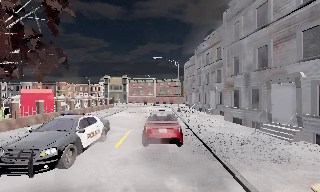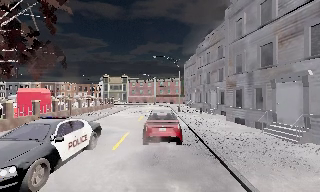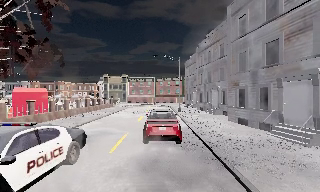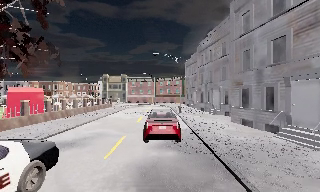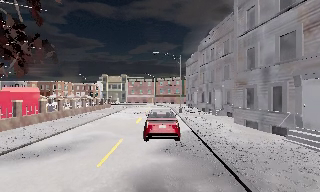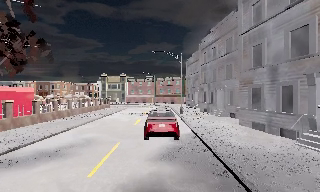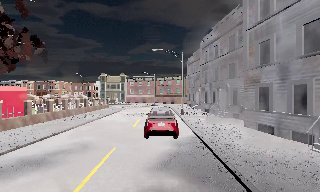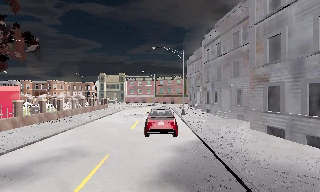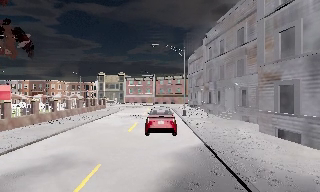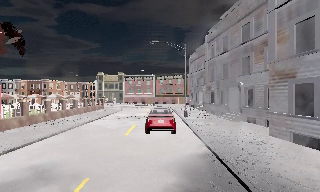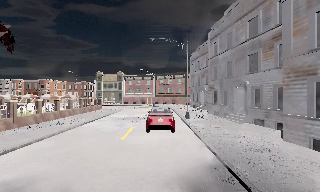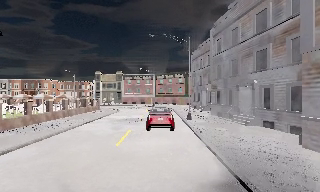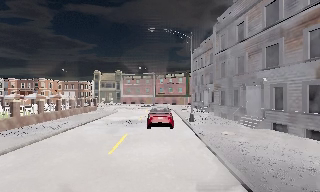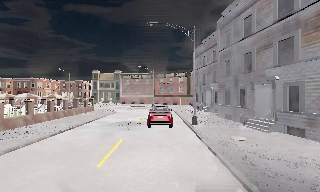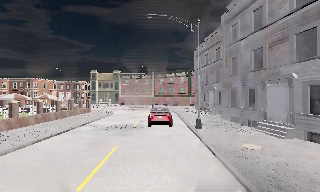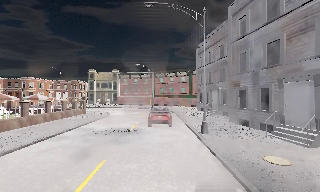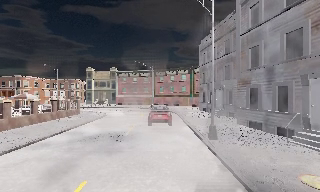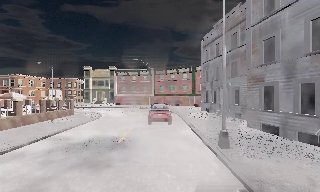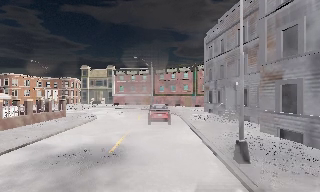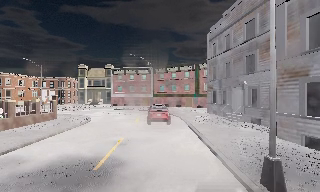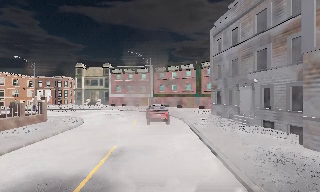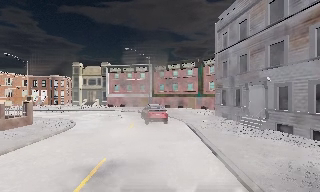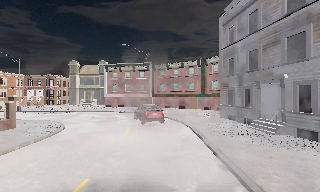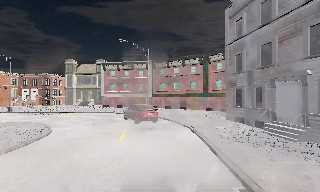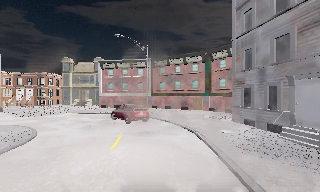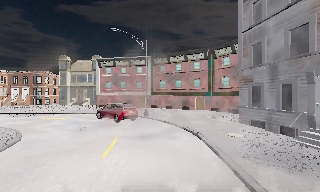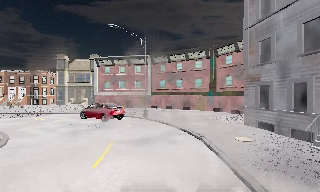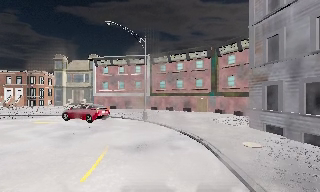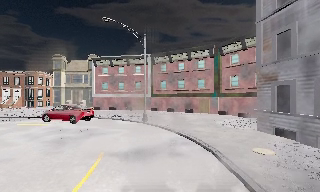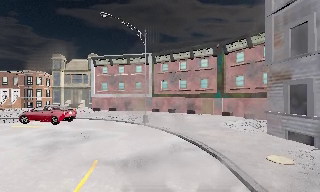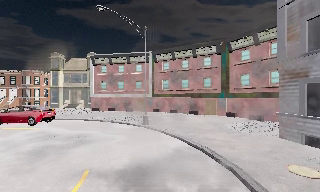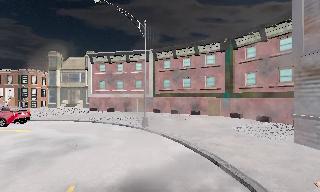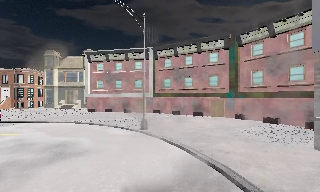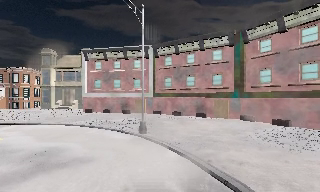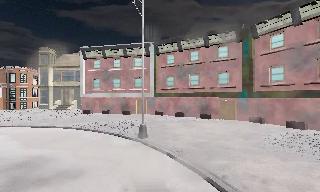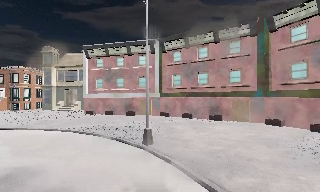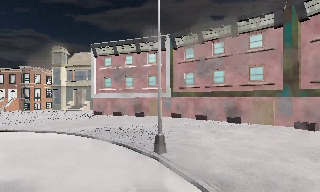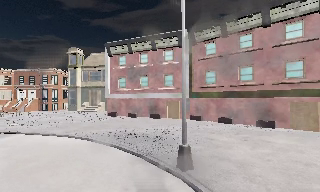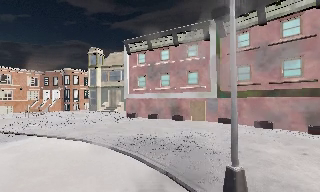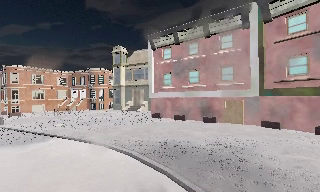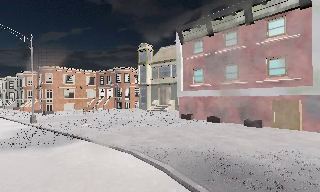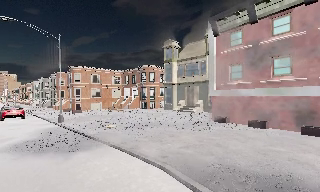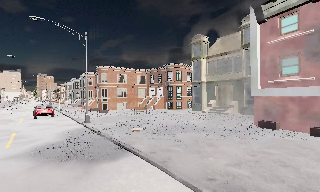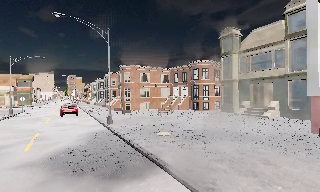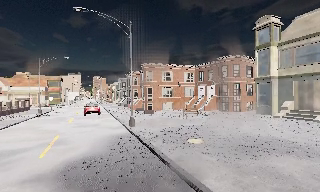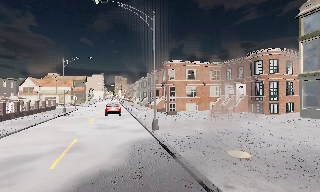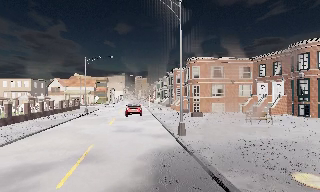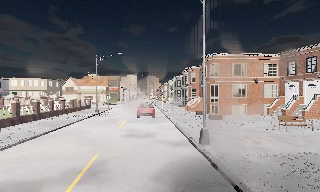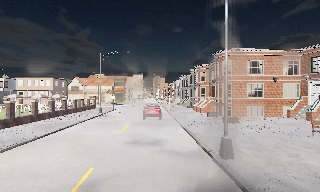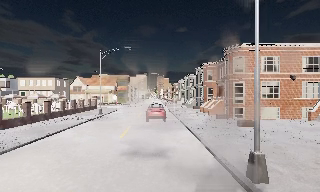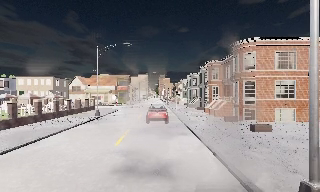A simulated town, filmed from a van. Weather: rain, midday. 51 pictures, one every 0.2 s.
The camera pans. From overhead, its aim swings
counterclockwise.
The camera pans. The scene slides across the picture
to the right.
0.0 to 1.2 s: The camera travels forward, about 3.5 m, so what stands in front looms larger. It gains speed.
1.2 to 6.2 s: The camera travels forward, about 30 m, so what stands in front looms larger.
6.2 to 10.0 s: The camera pans to its left, which is counterclockwise from overhead, by about 90 degrees. It travels forward, about 25 m.
The film runs forward here.
